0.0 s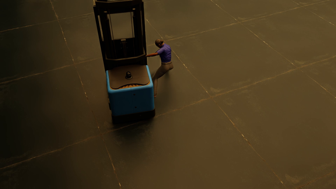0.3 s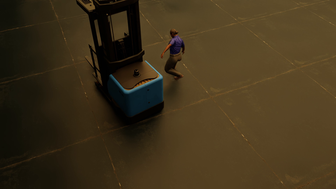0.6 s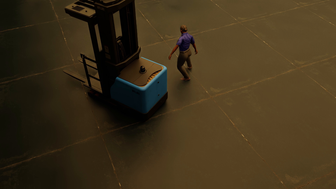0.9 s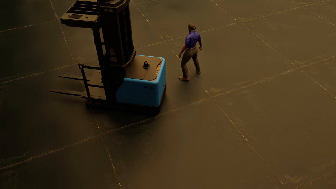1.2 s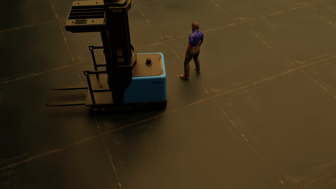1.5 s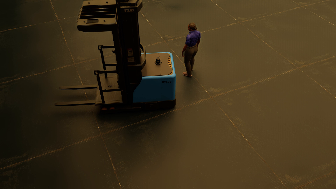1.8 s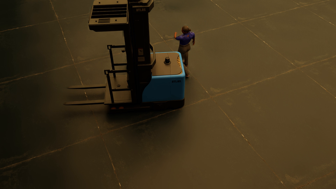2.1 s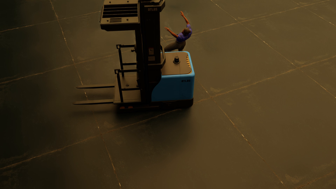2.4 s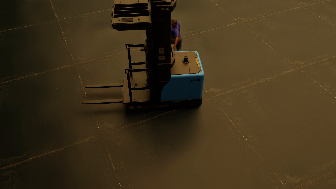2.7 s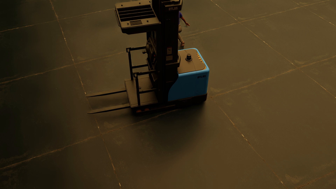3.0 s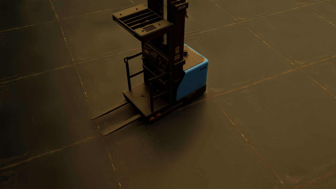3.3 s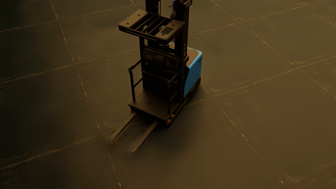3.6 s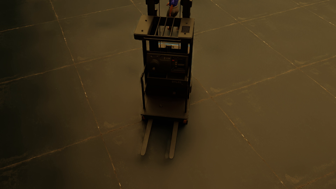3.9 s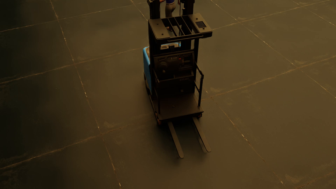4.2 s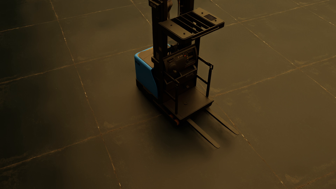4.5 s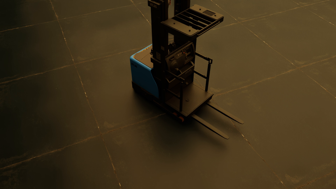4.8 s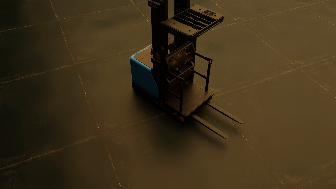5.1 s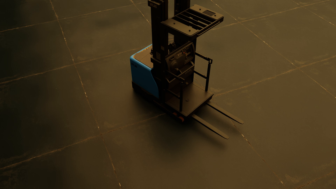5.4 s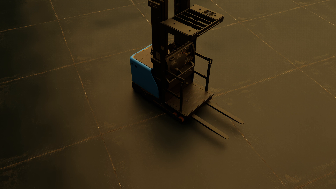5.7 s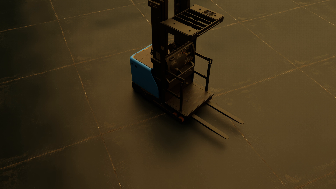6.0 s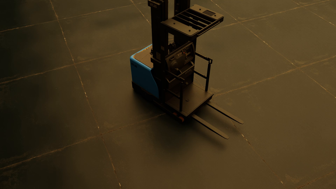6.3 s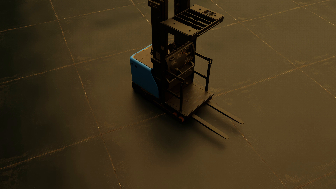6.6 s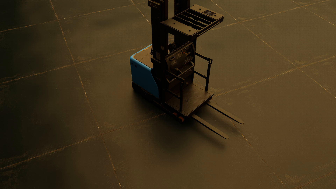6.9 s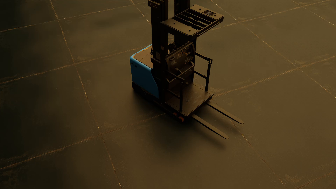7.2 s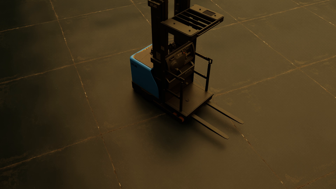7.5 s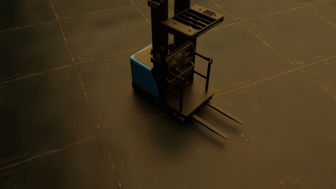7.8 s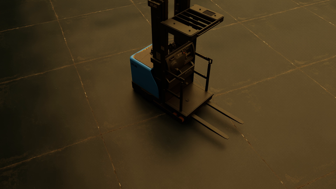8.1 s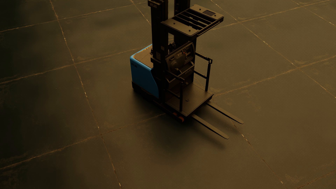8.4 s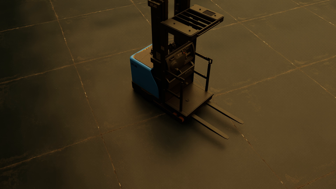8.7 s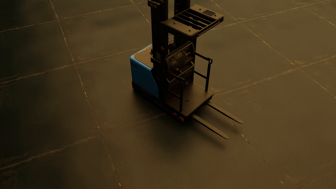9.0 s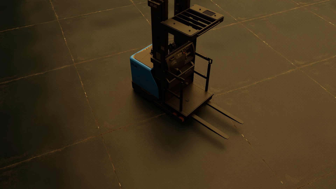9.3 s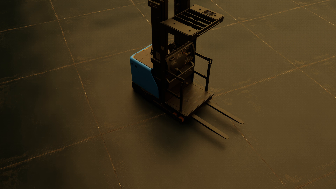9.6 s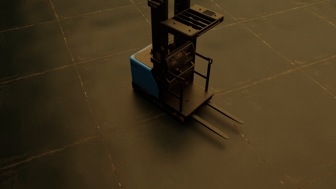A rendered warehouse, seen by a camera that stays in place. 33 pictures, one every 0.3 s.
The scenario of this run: Near miss between a forklift and a person.
